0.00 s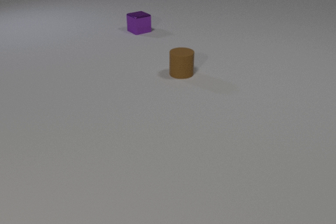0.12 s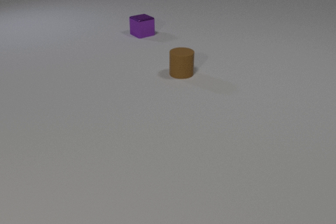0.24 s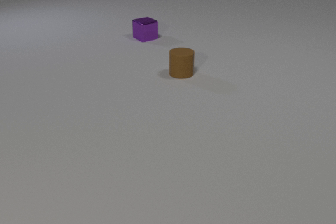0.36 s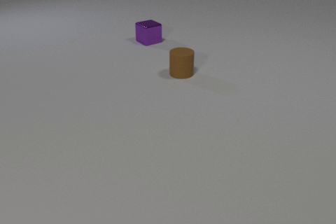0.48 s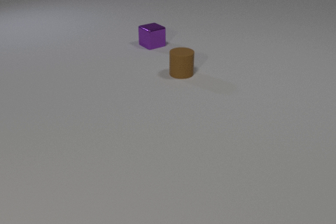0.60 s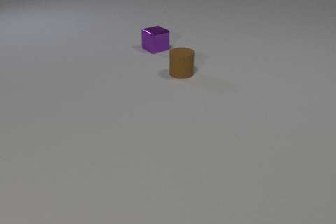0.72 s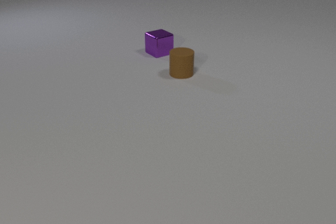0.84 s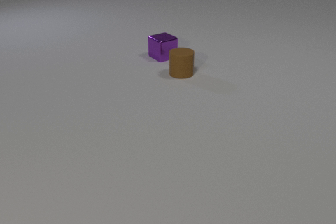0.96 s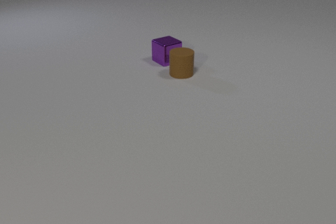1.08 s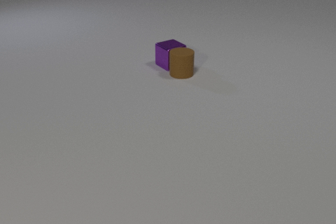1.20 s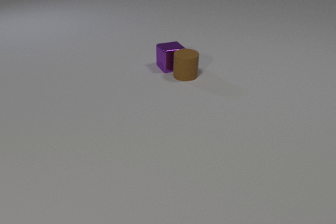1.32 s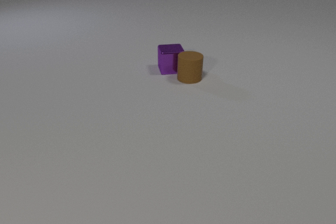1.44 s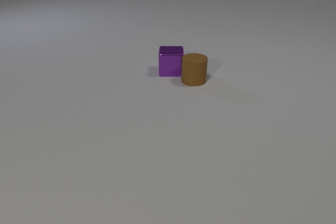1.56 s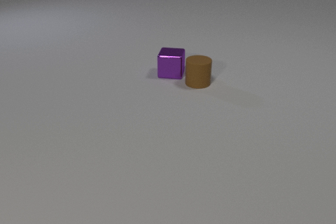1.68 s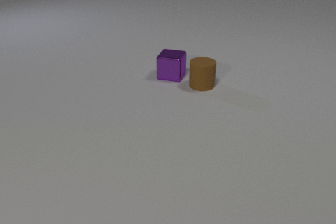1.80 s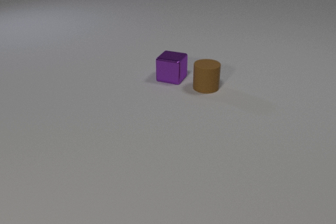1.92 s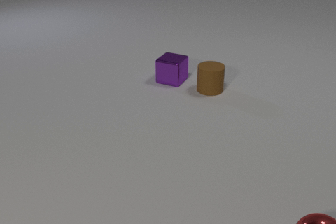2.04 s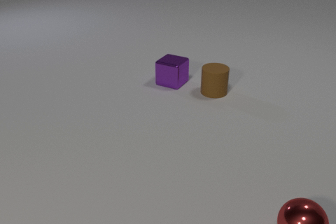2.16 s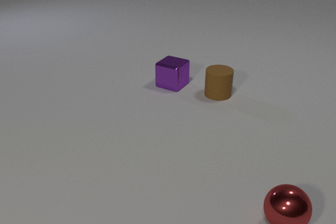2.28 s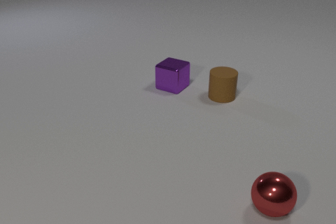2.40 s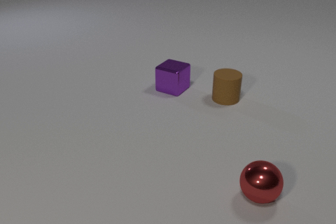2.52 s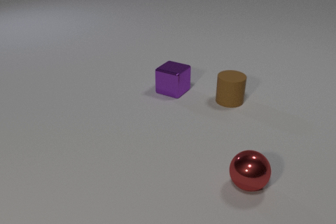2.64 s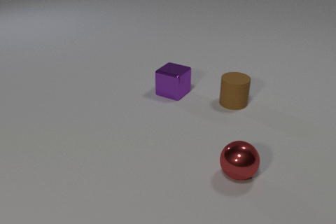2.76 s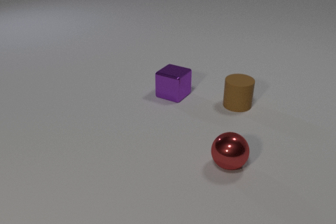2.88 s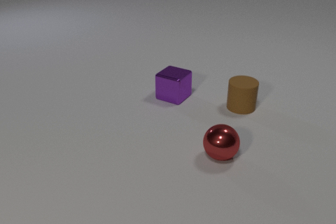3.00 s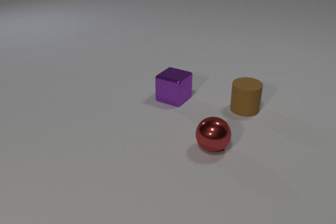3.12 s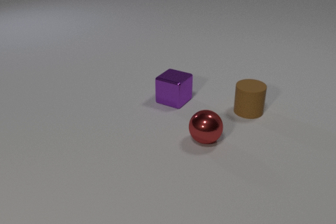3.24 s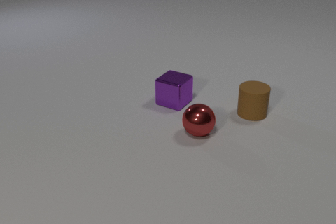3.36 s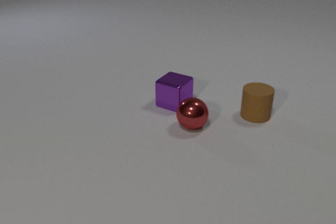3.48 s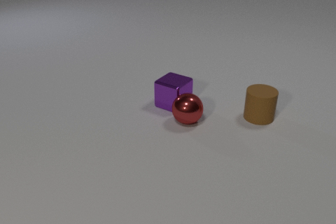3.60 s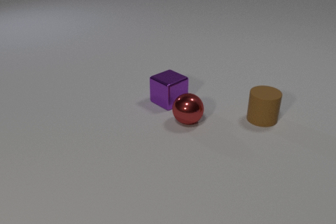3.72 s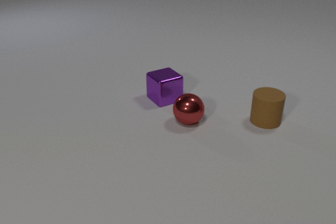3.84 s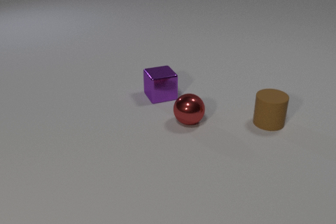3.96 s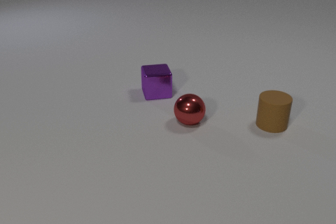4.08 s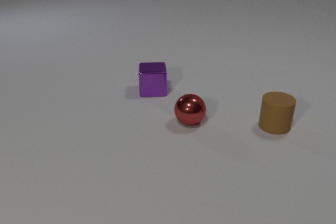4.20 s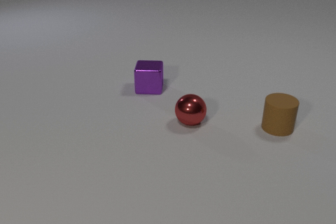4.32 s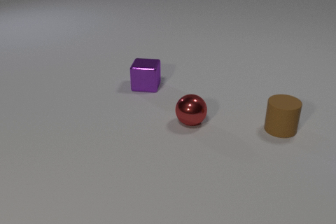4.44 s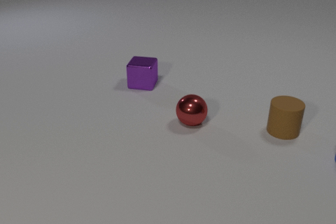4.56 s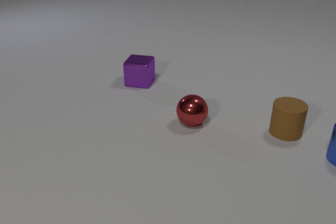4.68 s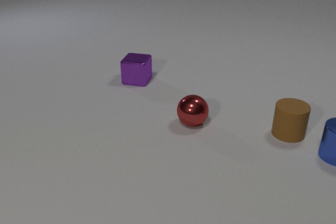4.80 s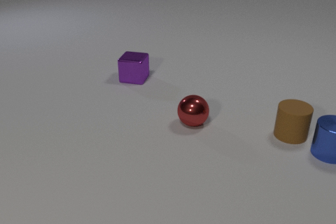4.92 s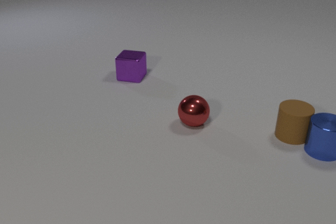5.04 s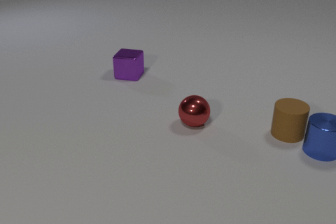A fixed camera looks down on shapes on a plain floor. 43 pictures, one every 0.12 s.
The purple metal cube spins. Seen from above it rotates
clockwise.
The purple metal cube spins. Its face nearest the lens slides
to the left.
0.00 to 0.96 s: The purple metal cube slides toward the camera.
0.96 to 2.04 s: The purple metal cube slides toward the camera, spins so that its near face slides to the left, clockwise seen from above. The brown rubber cylinder slides toward the camera and to the right. The red metal sphere comes in at the bottom edge, rolls to the left and away from the camera. The purple metal cube and the brown rubber cylinder collide.
2.04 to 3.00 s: The purple metal cube slides toward the camera. The brown rubber cylinder slides toward the camera and to the right. The red metal sphere rolls away from the camera and to the left.
3.00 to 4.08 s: The purple metal cube slides to the left and away from the camera, spins clockwise seen from above by about 60 degrees, its near face sliding to the left. The brown rubber cylinder slides to the right and toward the camera. The red metal sphere rolls away from the camera and to the left. The purple metal cube and the red metal sphere collide.
4.08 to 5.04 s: The purple metal cube slides away from the camera and to the left. The brown rubber cylinder slides to the right and toward the camera. The blue metal cylinder comes in at the right edge, slides to the left. The brown rubber cylinder and the blue metal cylinder collide.
What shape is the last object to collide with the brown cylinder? cylinder.
What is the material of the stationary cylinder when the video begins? rubber.
Are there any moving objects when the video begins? yes.
